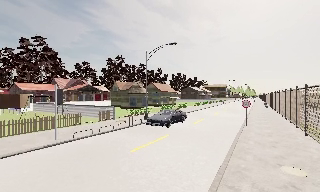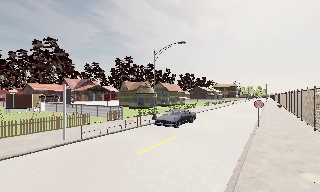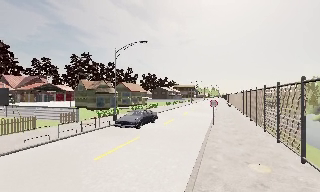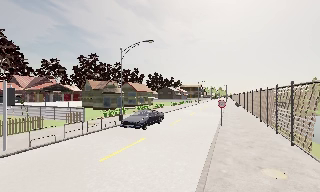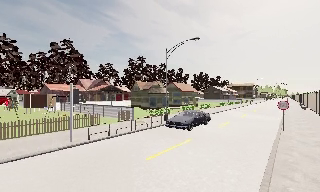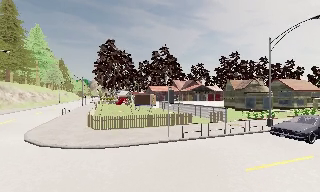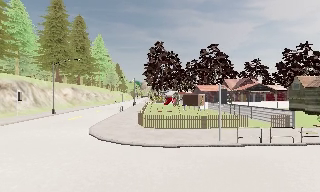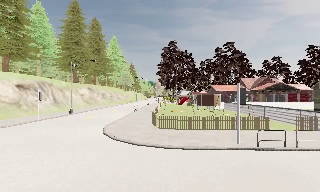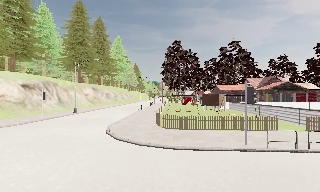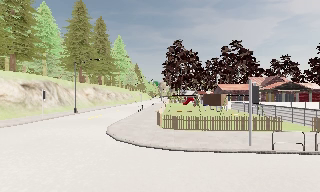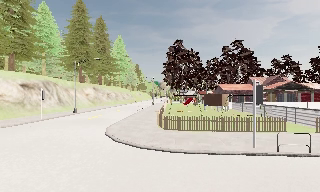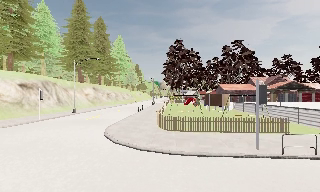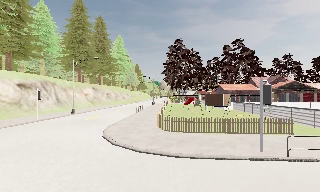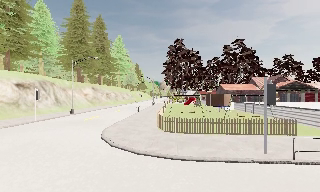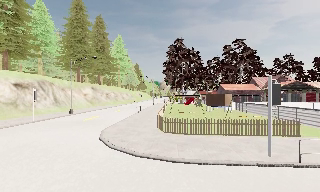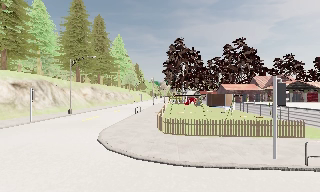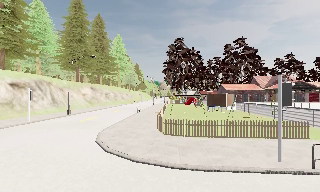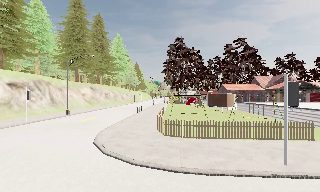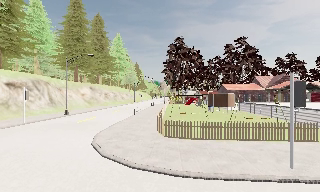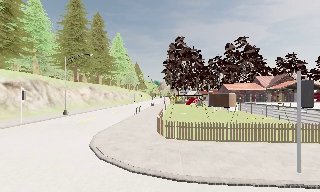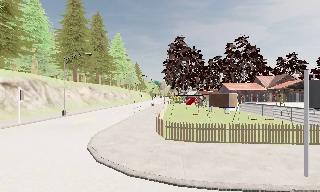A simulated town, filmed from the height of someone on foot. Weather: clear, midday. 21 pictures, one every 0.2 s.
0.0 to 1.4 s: The scene slides to the right, as the camera pans about 60 degrees to its left. It travels forward, about 2 m.
1.4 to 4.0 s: The camera travels forward, about 3.5 m, so what stands in front looms larger.
The film runs forward here.
